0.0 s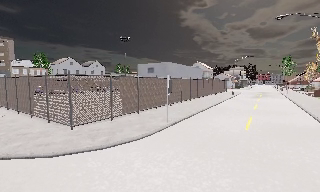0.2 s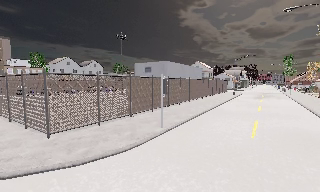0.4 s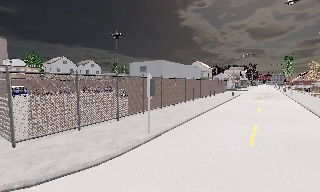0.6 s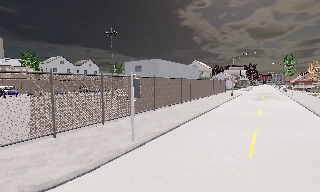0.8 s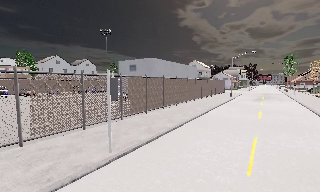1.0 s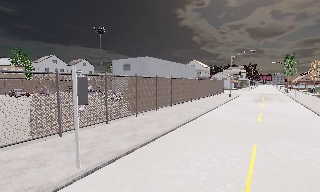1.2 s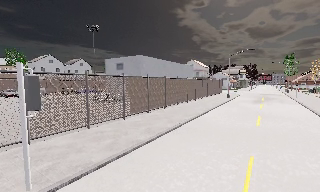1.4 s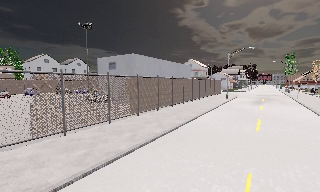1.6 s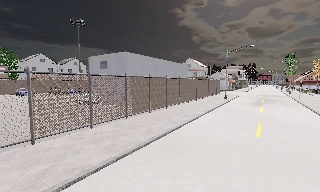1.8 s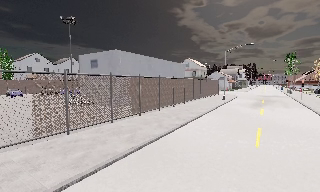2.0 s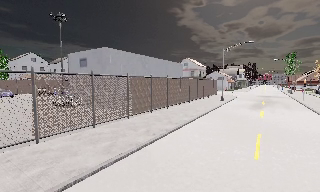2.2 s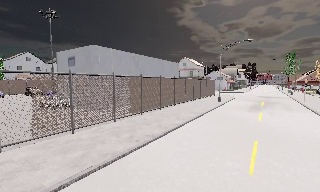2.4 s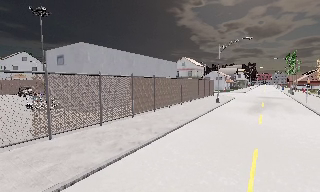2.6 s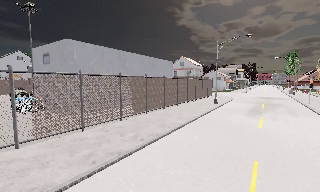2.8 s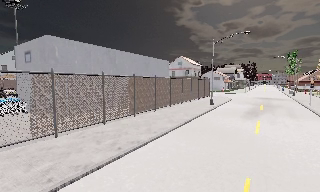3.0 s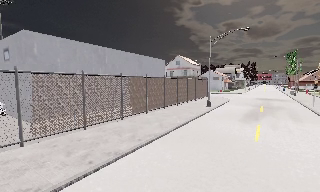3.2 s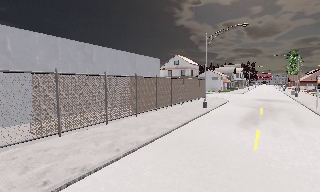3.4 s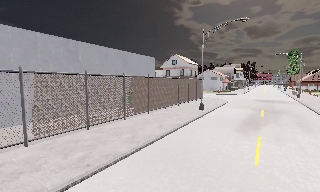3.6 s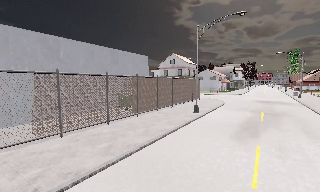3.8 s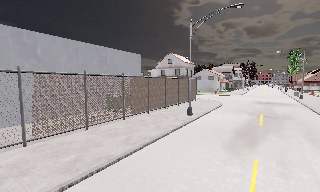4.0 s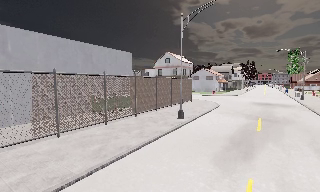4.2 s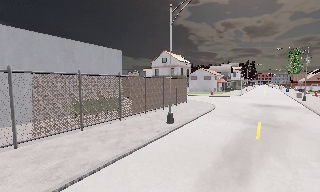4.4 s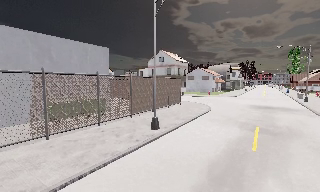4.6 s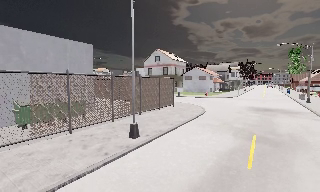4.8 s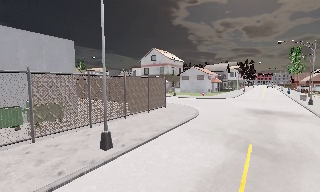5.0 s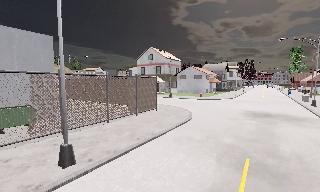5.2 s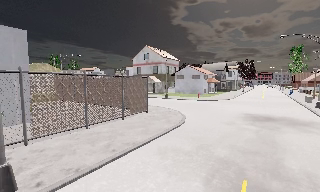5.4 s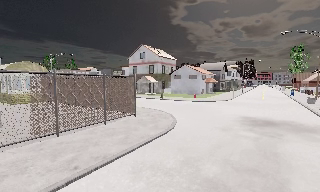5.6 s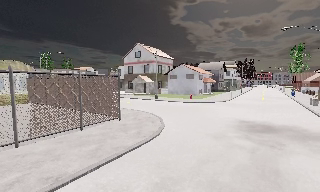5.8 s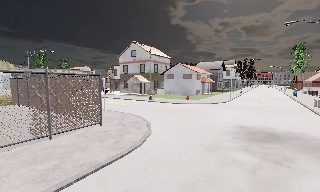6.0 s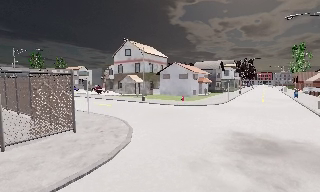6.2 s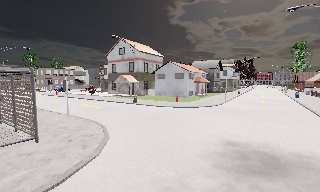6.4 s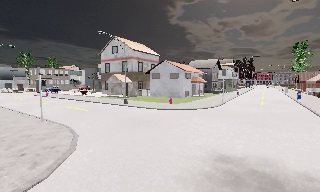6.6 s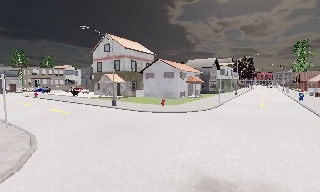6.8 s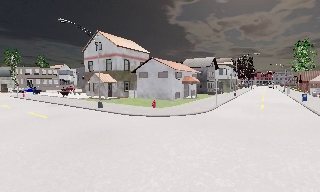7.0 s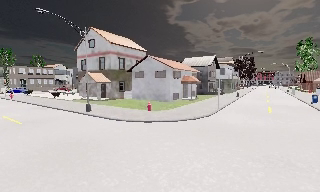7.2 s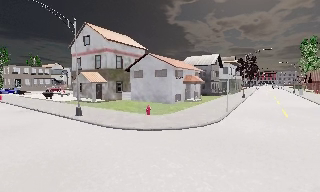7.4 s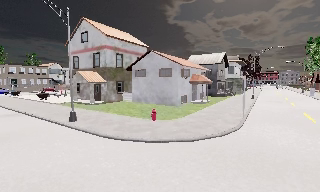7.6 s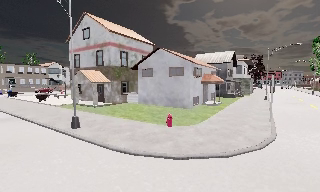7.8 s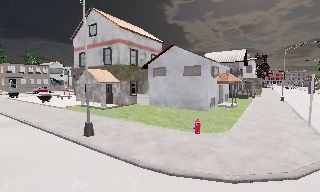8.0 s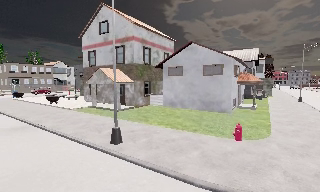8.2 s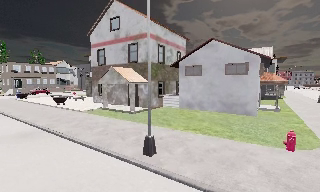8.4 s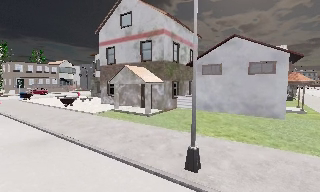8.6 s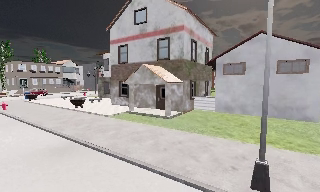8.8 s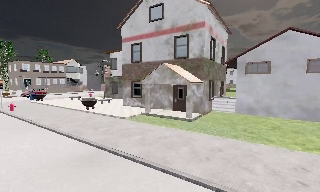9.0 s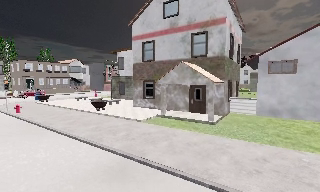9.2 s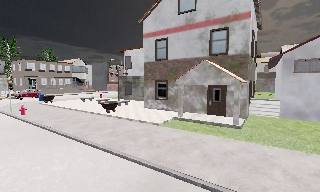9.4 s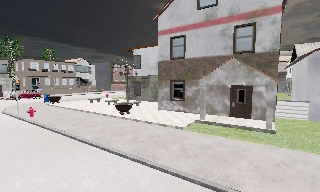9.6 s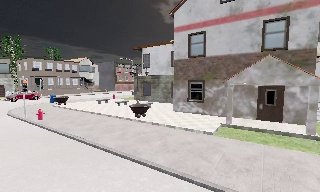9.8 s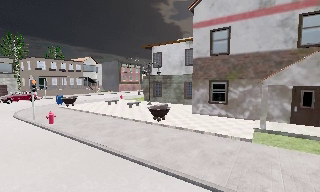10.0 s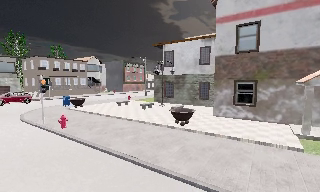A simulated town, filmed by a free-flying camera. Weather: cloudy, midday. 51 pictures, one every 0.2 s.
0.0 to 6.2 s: The camera travels forward and to its right, about 45 m, so what stands in front looms larger.
6.2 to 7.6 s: The camera travels forward, about 12 m, so what stands in front looms larger.
7.6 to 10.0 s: The camera travels to its left and forward, about 20 m, so close, fixed things drift to the right.
The film runs forward here.
